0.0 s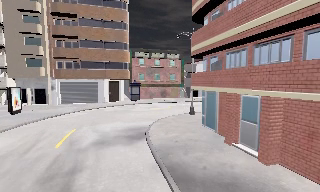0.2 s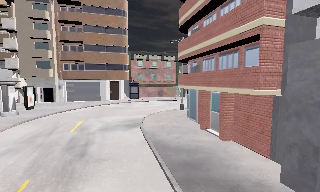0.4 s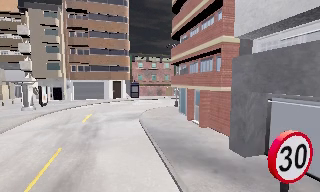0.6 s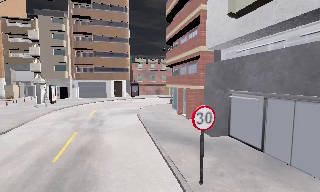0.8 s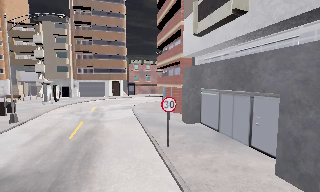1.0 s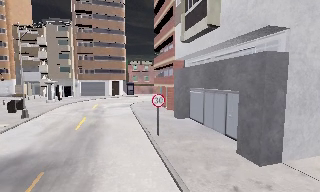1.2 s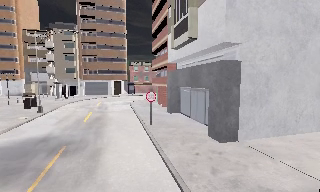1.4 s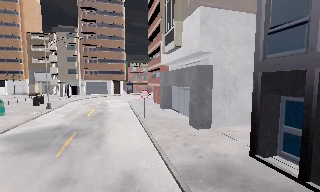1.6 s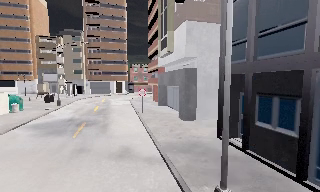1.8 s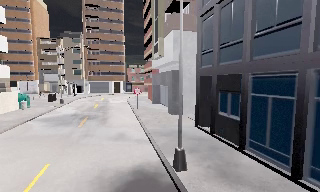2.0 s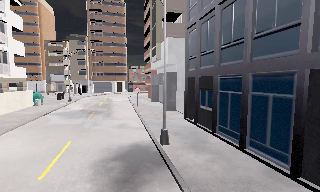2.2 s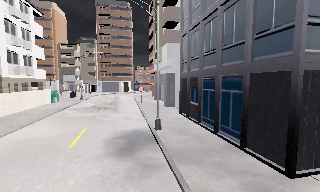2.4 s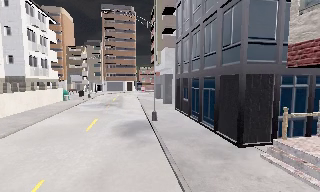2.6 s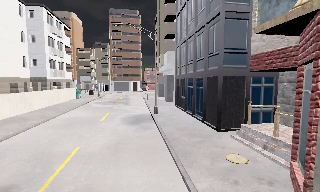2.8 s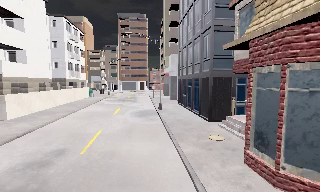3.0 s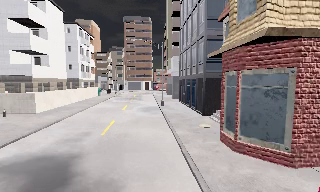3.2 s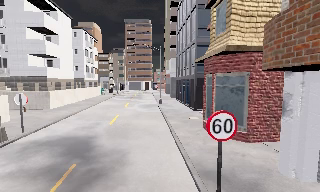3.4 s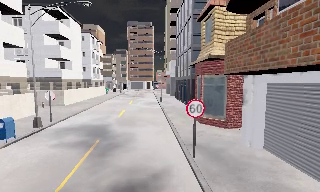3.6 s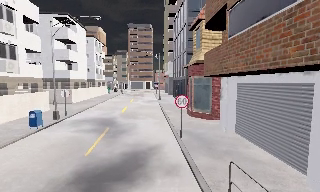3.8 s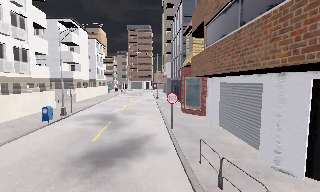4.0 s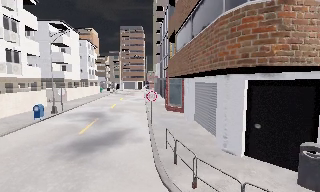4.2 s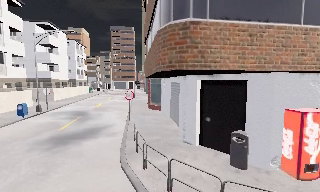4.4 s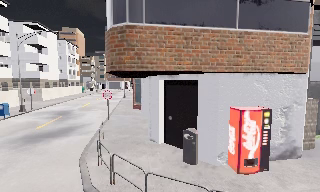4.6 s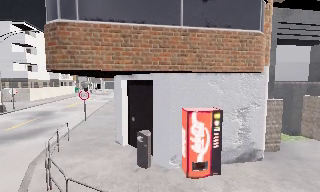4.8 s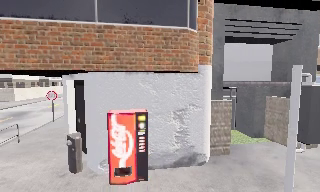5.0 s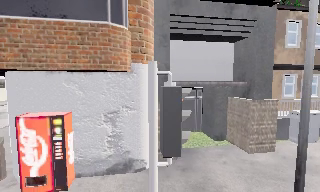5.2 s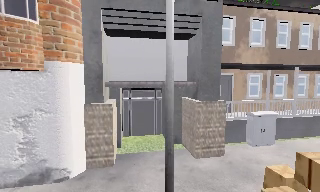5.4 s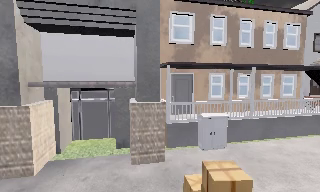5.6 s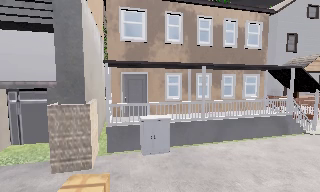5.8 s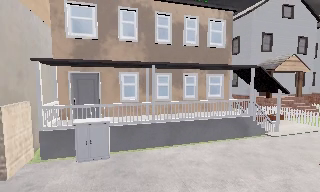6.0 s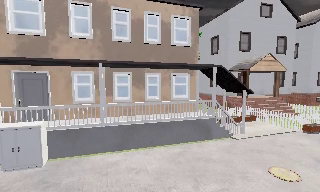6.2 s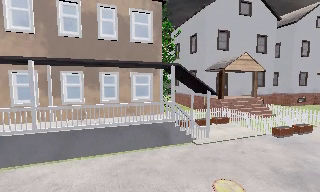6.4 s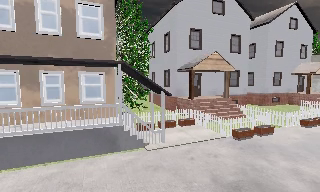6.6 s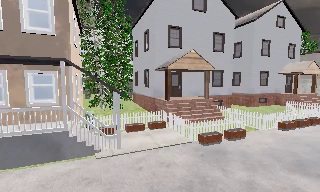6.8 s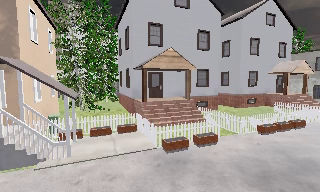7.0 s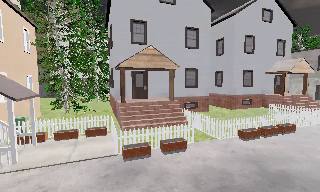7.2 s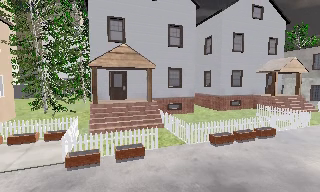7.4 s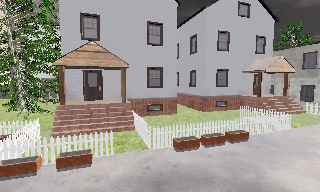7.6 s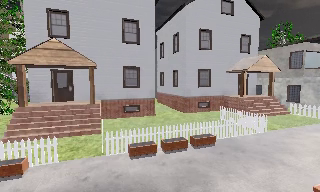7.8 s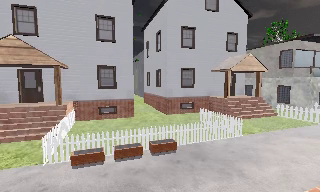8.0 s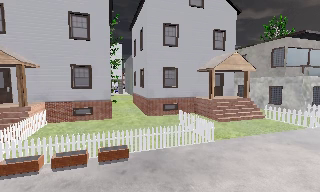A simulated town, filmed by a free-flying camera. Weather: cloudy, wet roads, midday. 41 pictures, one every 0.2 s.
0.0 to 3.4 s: The camera pans to its left, which is counterclockwise from overhead, by about 10 degrees. It travels backward, about 40 m, so what stands in front gets smaller.
3.4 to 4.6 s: The camera travels backward and to its right, about 8 m, so what stands in front gets smaller.
4.6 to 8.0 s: The camera travels to its right, about 35 m, so close, fixed things drift to the left.
The film runs backward here.
